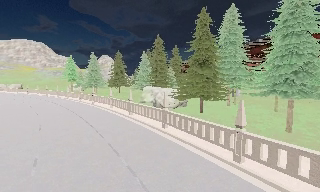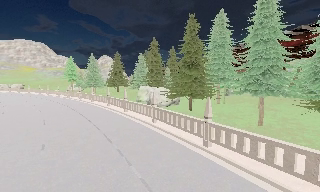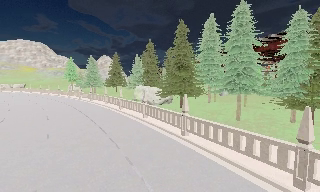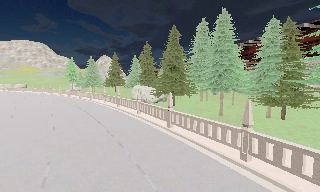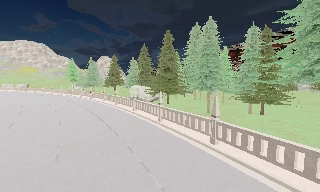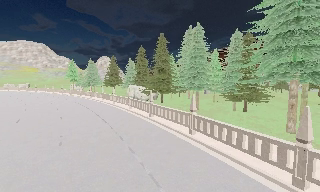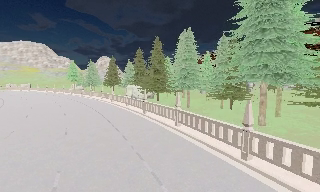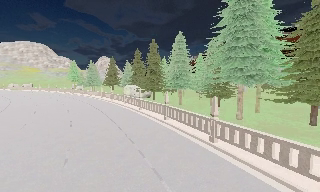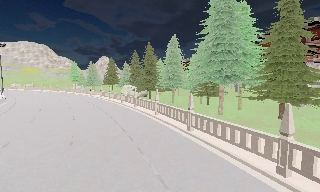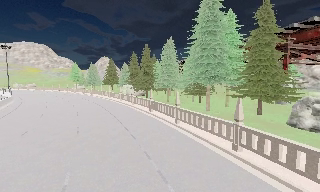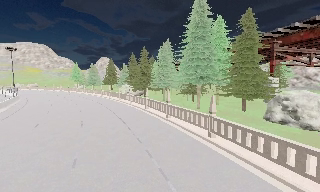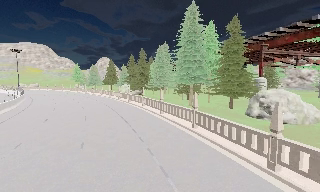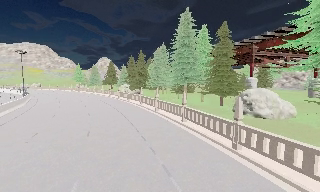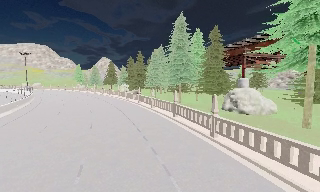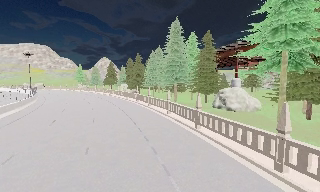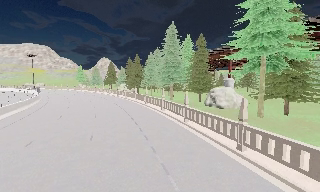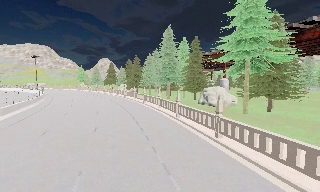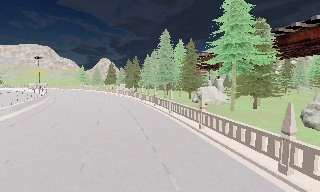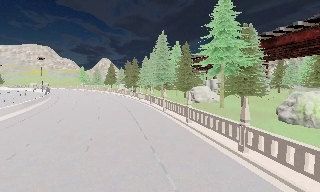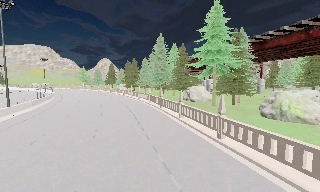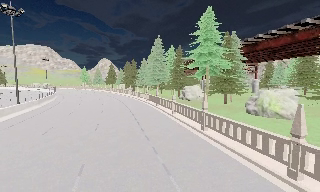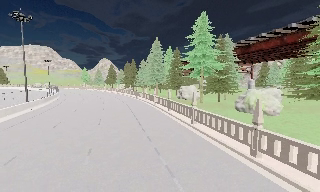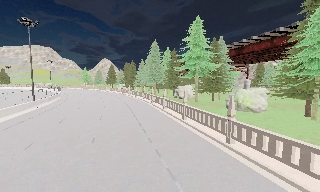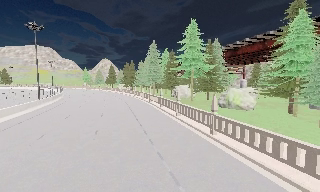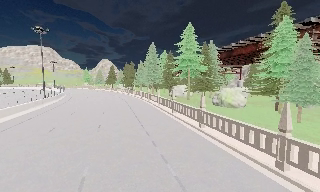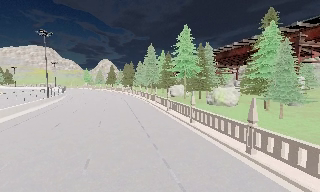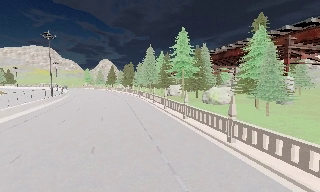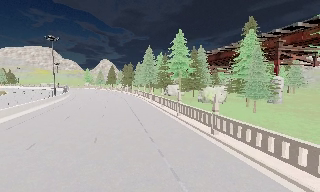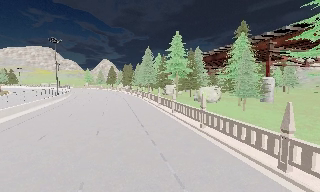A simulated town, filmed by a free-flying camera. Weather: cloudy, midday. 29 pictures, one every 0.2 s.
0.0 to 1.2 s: The camera travels backward and to its right, about 12 m, so what stands in front gets smaller.
1.2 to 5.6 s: The camera travels backward, about 45 m, so what stands in front gets smaller.
The film runs backward here.
